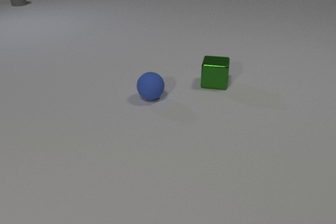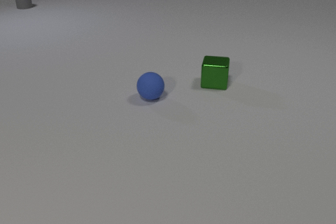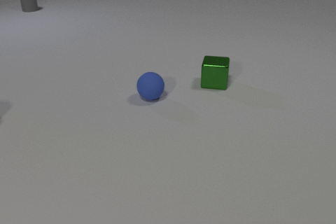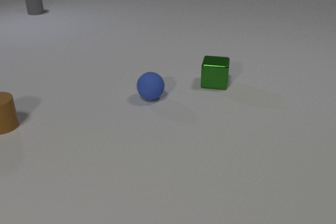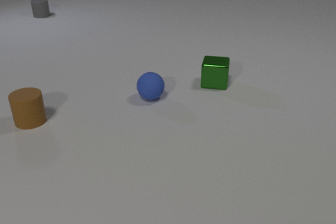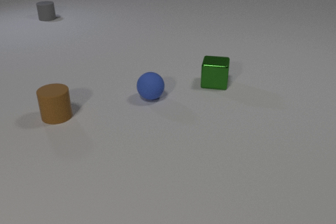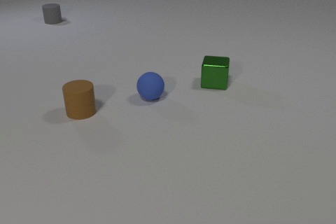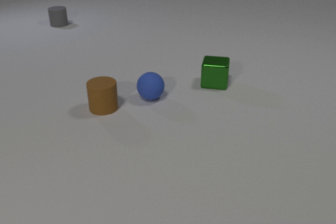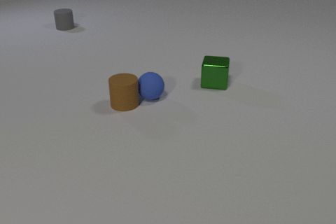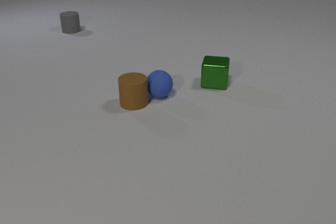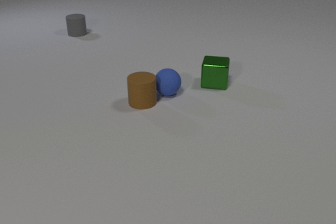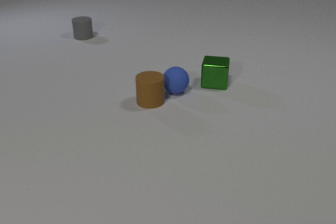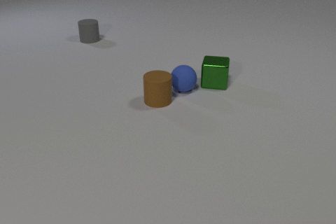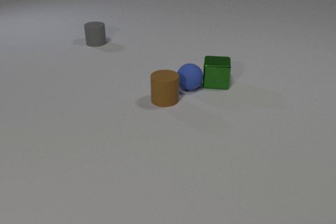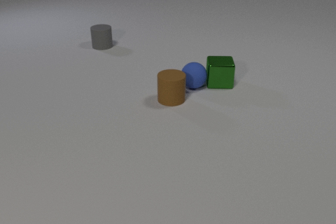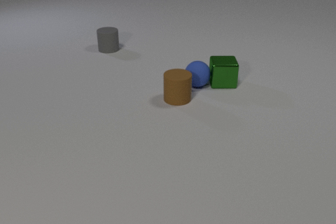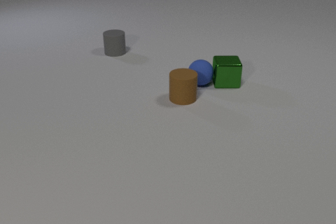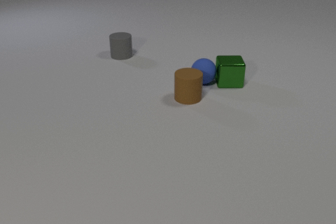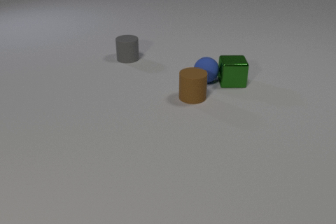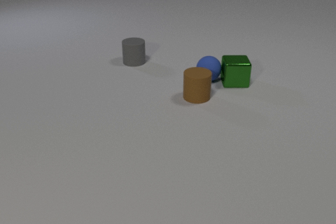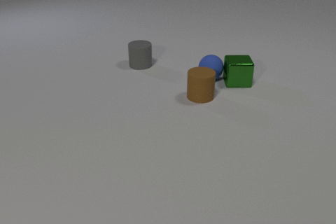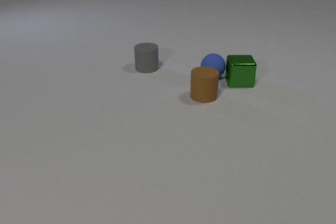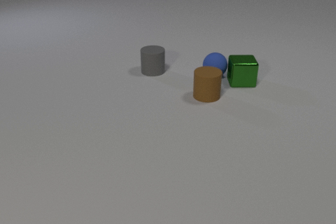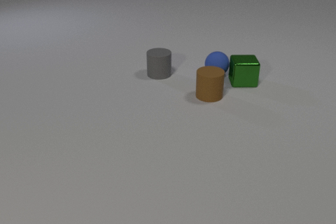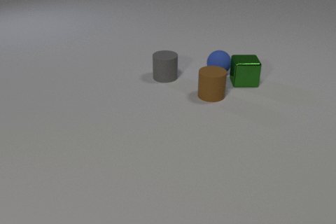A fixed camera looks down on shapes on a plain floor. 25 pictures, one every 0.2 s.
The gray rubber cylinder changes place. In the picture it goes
toward the camera.
The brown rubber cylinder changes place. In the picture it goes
to the right.
0.0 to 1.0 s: The brown rubber cylinder comes in at the left edge, slides to the right. The gray rubber cylinder slides toward the camera.
1.0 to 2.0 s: The brown rubber cylinder slides to the right. The blue rubber sphere rolls to the right and away from the camera. The gray rubber cylinder slides toward the camera and to the right. The brown rubber cylinder and the blue rubber sphere collide.
2.0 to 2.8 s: The brown rubber cylinder slides to the right. The blue rubber sphere rolls to the right and away from the camera. The gray rubber cylinder slides toward the camera and to the right. The blue rubber sphere and the green metal cube collide.
2.8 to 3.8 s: The brown rubber cylinder slides to the right. The blue rubber sphere rolls away from the camera and to the right. The gray rubber cylinder slides toward the camera and to the right. The green metal cube slides to the right.
3.8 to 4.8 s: The brown rubber cylinder slides to the right. The blue rubber sphere rolls away from the camera and to the right. The gray rubber cylinder slides toward the camera and to the right. The green metal cube slides to the right.
What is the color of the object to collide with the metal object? blue.
How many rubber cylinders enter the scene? 1.
How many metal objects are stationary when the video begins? 1.
